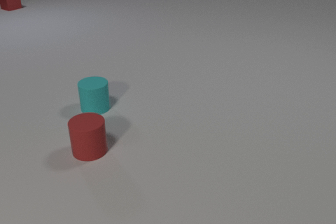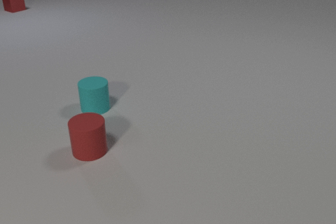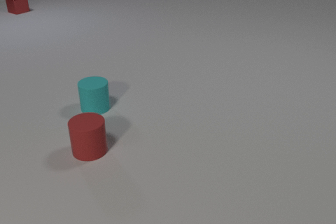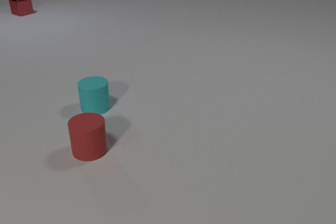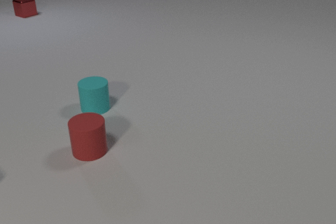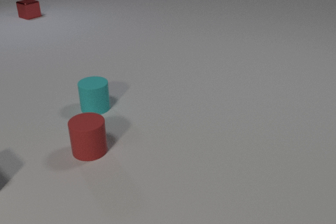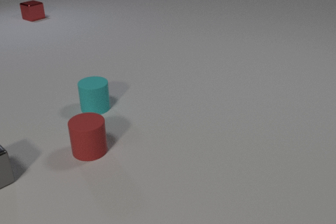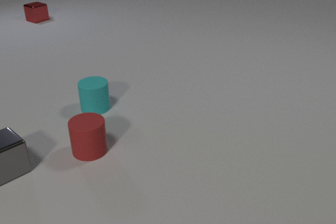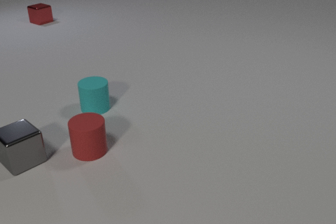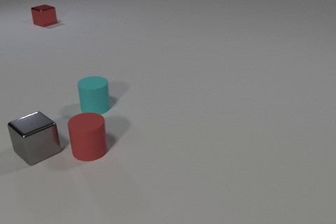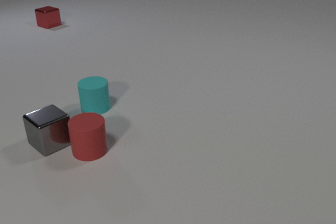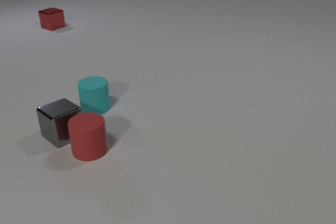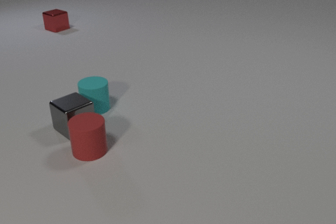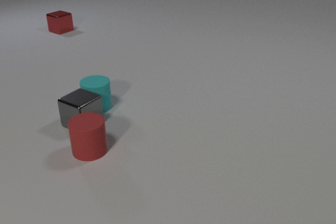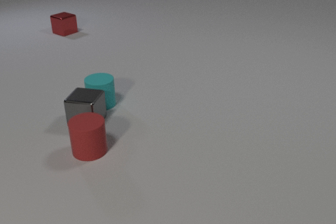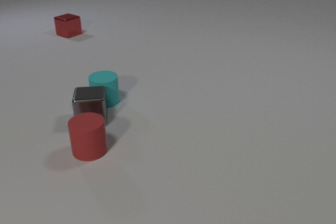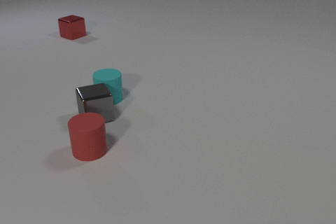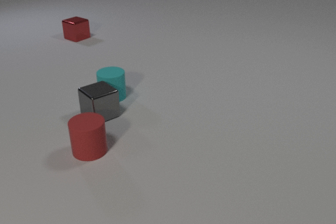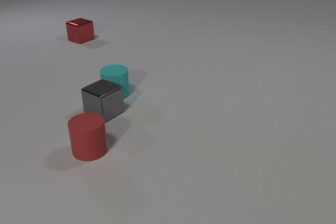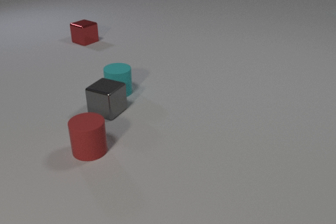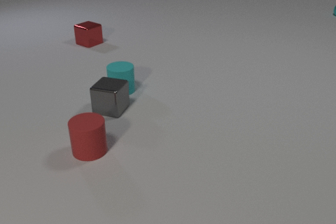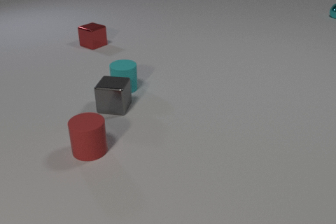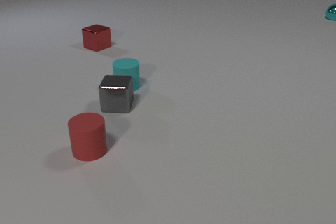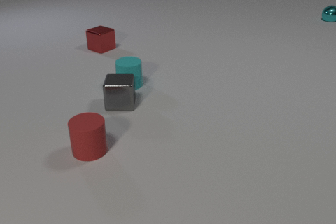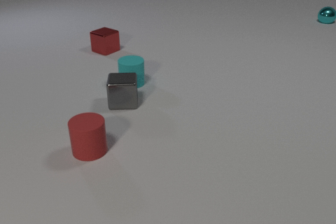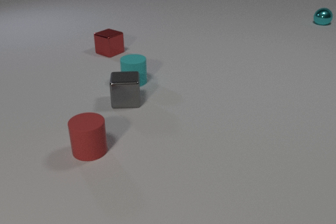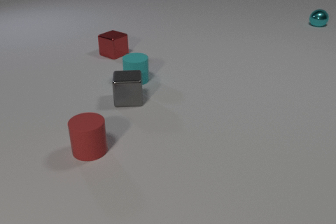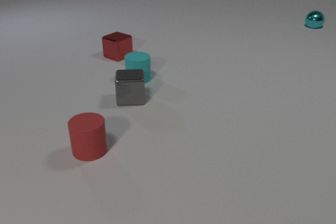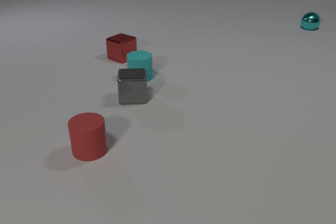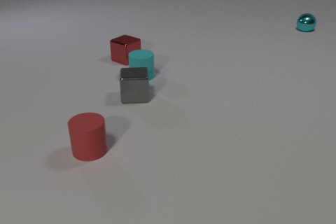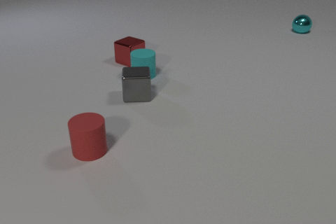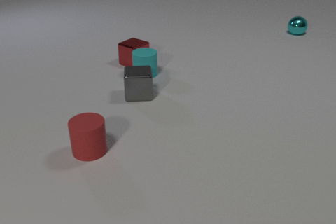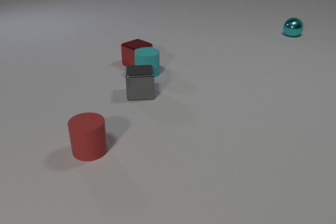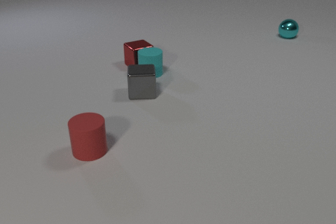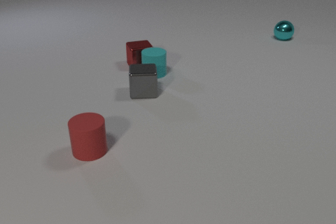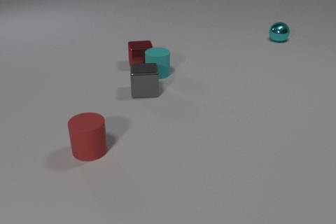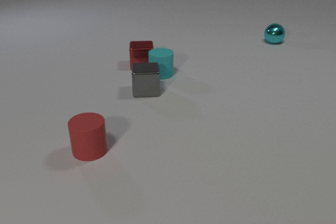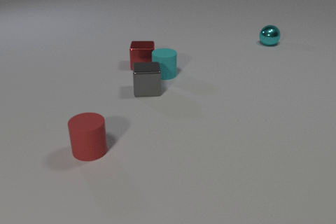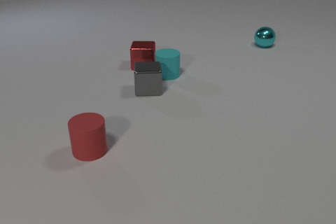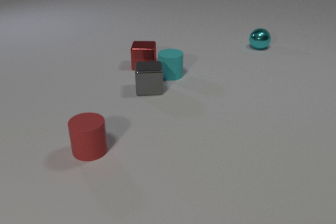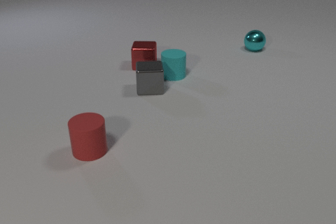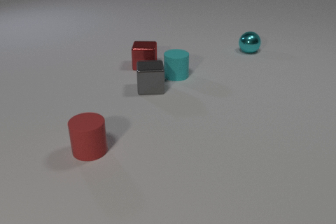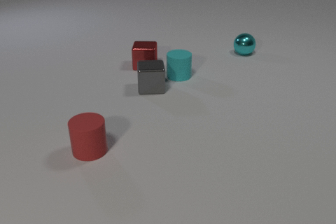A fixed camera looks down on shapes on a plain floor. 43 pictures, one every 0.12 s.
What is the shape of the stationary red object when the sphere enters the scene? cylinder.
How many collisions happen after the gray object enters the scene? 2.
How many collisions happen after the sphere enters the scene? 1.
0.00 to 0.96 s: The gray metal cube comes in at the left edge, slides to the right and away from the camera. The red metal cube slides toward the camera and to the right.
0.96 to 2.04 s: The gray metal cube slides to the right and away from the camera, spins counterclockwise seen from above by about 90 degrees, its near face sliding to the right. The cyan rubber cylinder slides away from the camera and to the right. The red metal cube slides toward the camera and to the right. The gray metal cube and the cyan rubber cylinder collide.
2.04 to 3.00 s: The gray metal cube slides to the right and away from the camera, spins counterclockwise seen from above by about 60 degrees, its near face sliding to the right. The cyan rubber cylinder slides away from the camera and to the right. The red metal cube slides toward the camera and to the right. The cyan metal sphere comes in at the right edge, rolls toward the camera and to the left.
3.00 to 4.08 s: The gray metal cube slides away from the camera and to the right. The cyan rubber cylinder slides to the right and away from the camera. The red metal cube slides toward the camera and to the right, spins so that its near face slides to the left, clockwise seen from above. The cyan metal sphere rolls toward the camera and to the left. The cyan rubber cylinder and the red metal cube collide.
4.08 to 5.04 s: The gray metal cube slides away from the camera and to the right. The cyan rubber cylinder slides to the right. The red metal cube slides to the right, spins so that its near face slides to the left, clockwise seen from above. The cyan metal sphere rolls toward the camera and to the left.
